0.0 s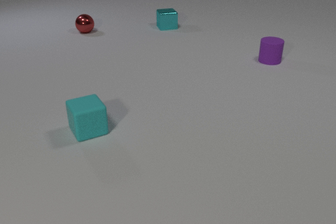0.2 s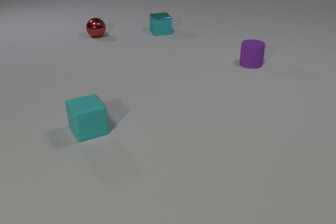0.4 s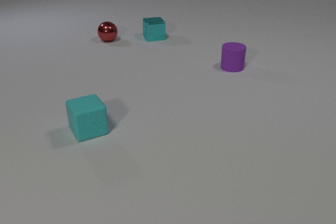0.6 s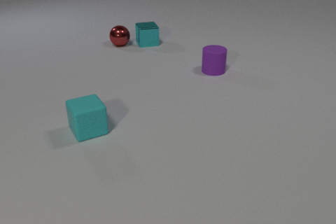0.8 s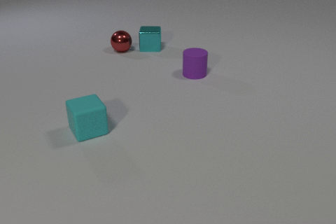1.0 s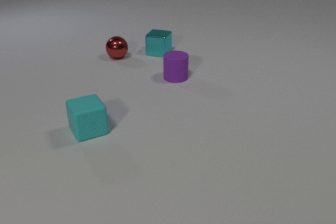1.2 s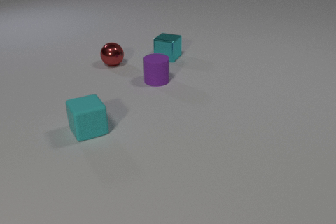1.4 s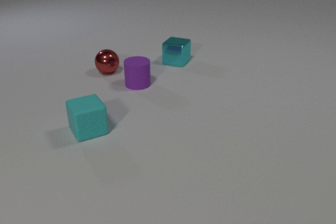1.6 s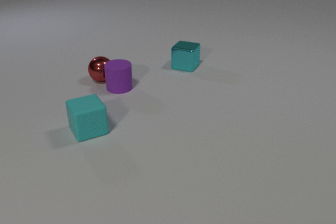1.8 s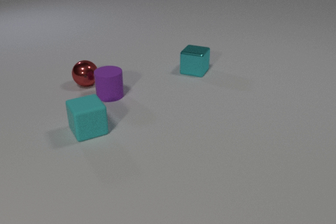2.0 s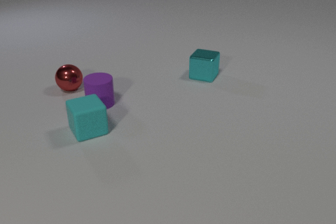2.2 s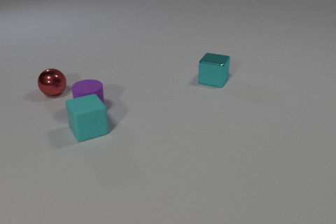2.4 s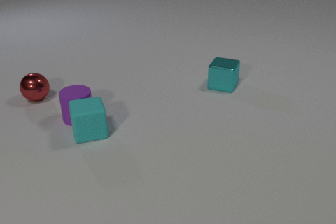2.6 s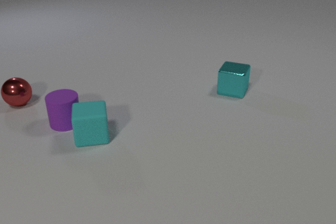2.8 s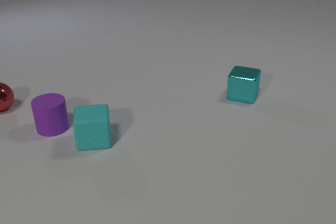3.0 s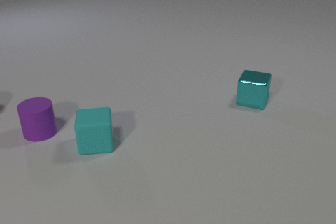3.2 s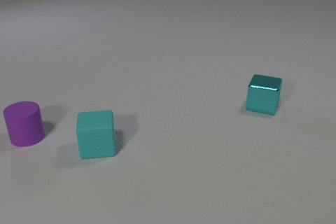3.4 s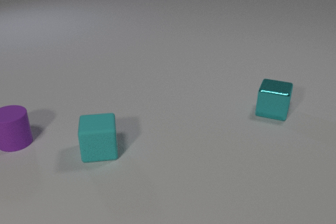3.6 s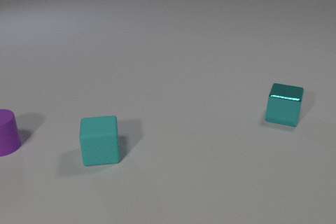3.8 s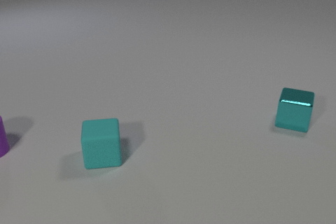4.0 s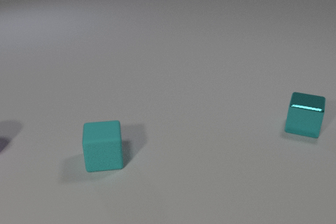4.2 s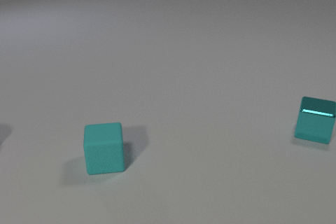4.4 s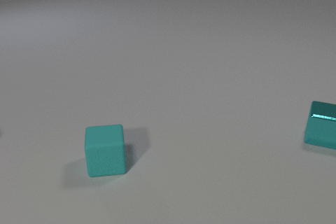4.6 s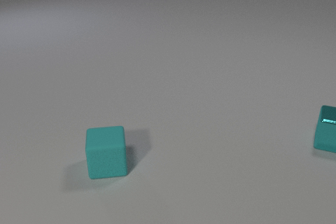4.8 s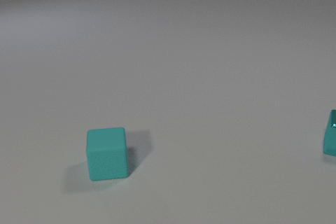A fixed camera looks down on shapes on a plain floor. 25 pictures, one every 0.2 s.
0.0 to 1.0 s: The cyan metal cube slides toward the camera, spins so that its near face slides to the left, clockwise seen from above. The red metal sphere rolls toward the camera. The purple rubber cylinder slides to the left and toward the camera. The cyan metal cube and the red metal sphere collide.
1.0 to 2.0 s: The cyan metal cube slides toward the camera and to the right. The red metal sphere rolls toward the camera and to the left. The purple rubber cylinder slides to the left and toward the camera. The red metal sphere and the purple rubber cylinder collide.
2.0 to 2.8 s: The cyan metal cube slides toward the camera and to the right. The red metal sphere rolls to the left. The purple rubber cylinder slides to the left and toward the camera. The cyan rubber cube slides toward the camera. The purple rubber cylinder and the cyan rubber cube collide.
2.8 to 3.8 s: The cyan metal cube slides to the right and toward the camera. The red metal sphere rolls to the left, leaves at the left edge. The purple rubber cylinder slides to the left. The cyan rubber cube slides toward the camera.
3.8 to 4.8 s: The cyan metal cube slides to the right and toward the camera. The purple rubber cylinder slides to the left, leaves at the left edge. The cyan rubber cube slides toward the camera.
Are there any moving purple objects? yes.
What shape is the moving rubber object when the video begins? cylinder.
What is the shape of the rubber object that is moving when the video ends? cube.
